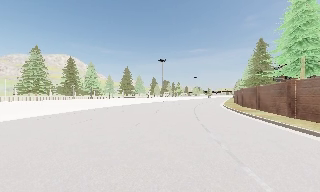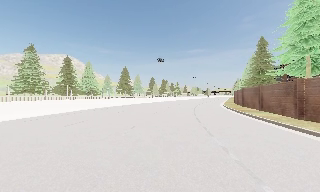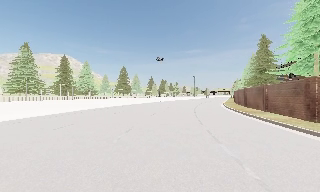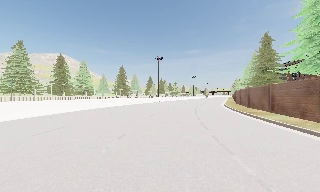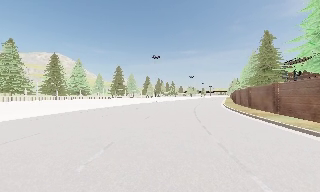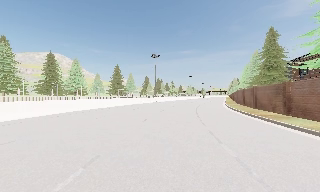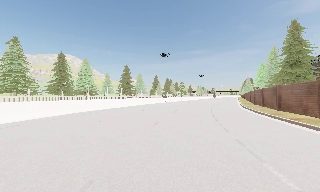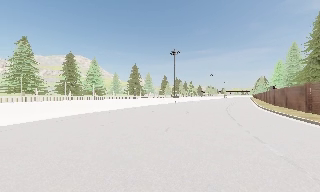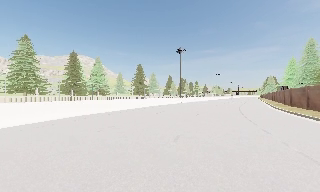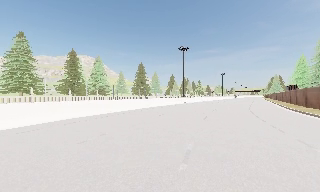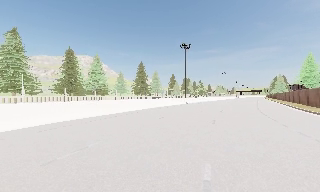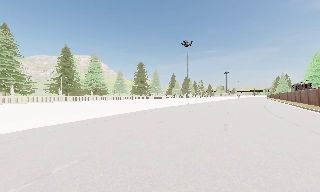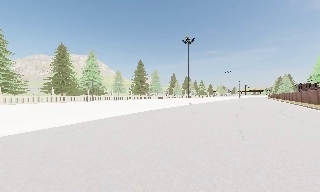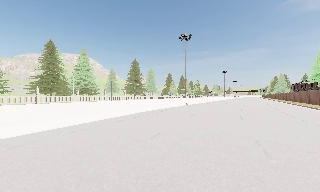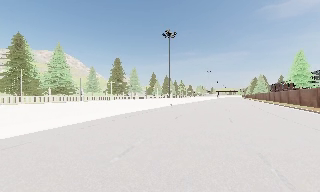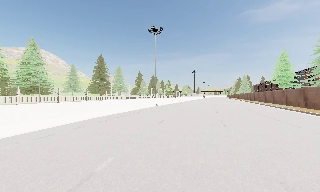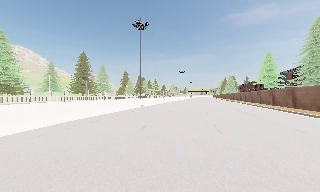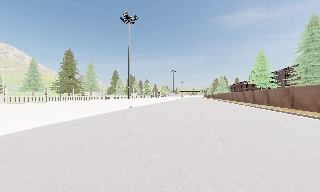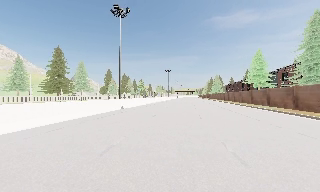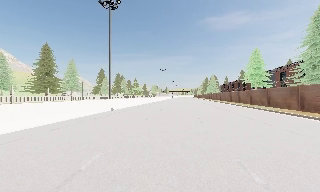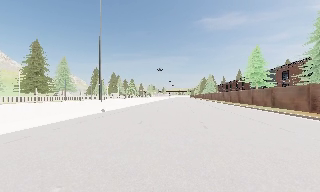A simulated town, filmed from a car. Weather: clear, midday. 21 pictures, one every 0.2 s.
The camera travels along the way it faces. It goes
forward.
0.0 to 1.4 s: The camera travels forward, about 8 m, so what stands in front looms larger. It gains speed.
1.4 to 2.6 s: The camera travels forward, about 10 m, so what stands in front looms larger.
2.6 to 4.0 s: The camera swings to its right by about 25 degrees, and the scene slides to the left. It travels forward, about 12 m, so what stands in front looms larger.
The film runs forward here.
